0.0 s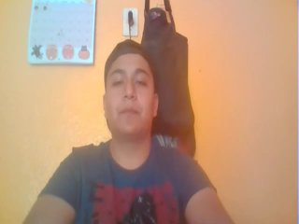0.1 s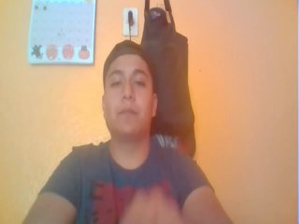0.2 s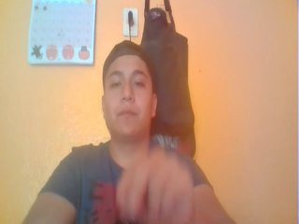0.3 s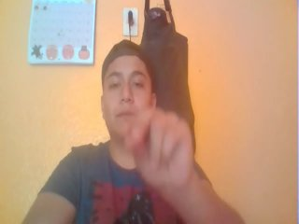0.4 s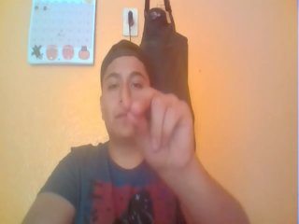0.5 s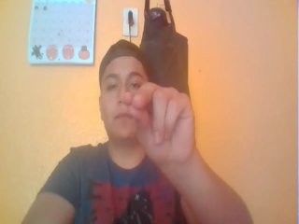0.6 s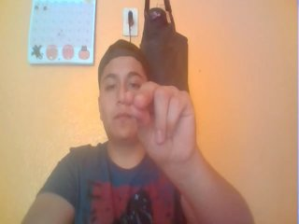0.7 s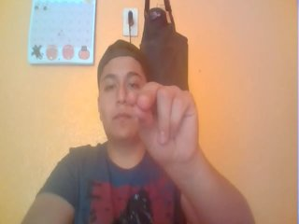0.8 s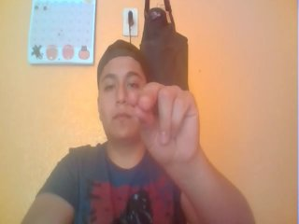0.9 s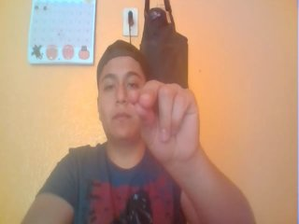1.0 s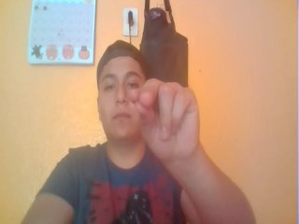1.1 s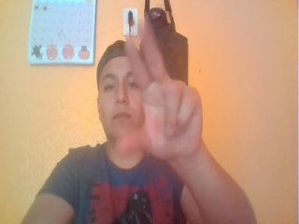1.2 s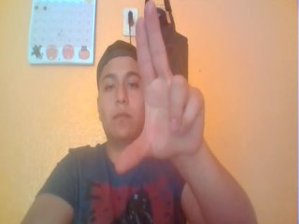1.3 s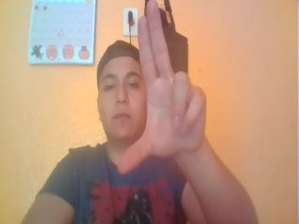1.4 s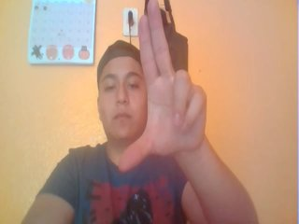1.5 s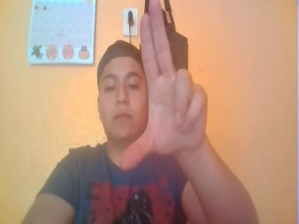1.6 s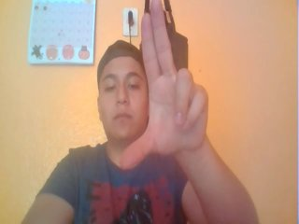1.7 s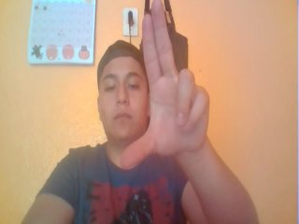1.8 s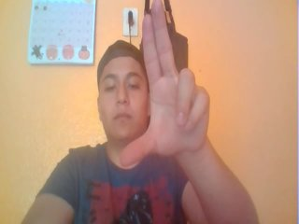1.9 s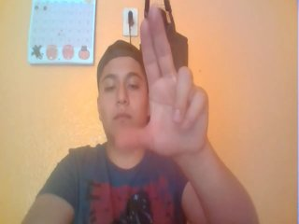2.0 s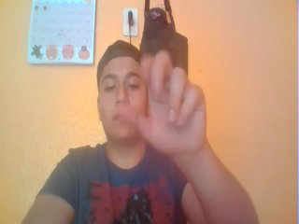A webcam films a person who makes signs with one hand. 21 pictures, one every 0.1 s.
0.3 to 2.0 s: Zoom in.
